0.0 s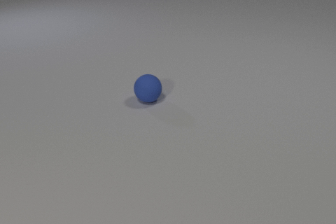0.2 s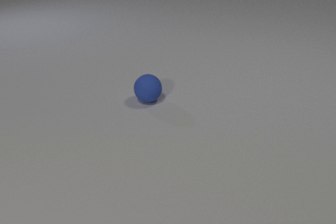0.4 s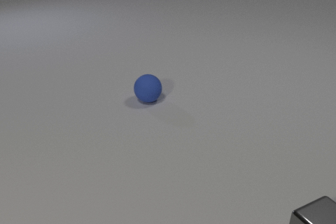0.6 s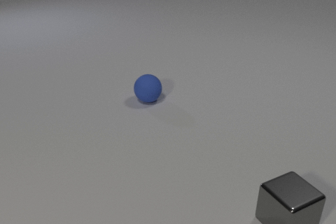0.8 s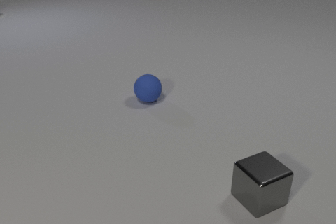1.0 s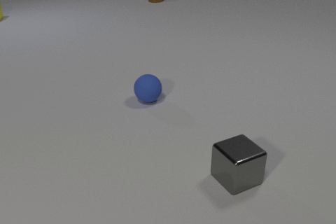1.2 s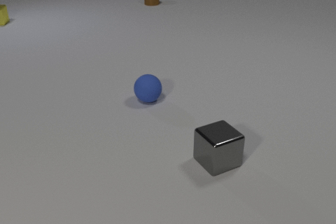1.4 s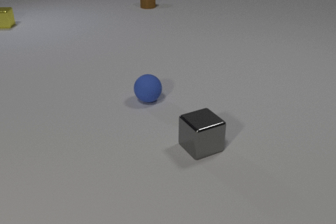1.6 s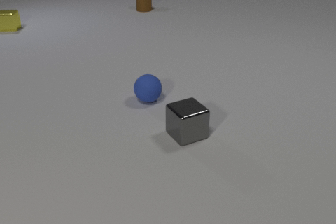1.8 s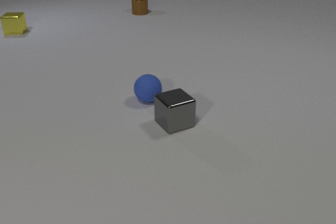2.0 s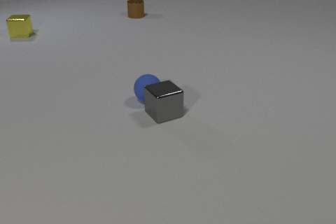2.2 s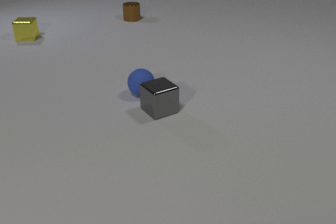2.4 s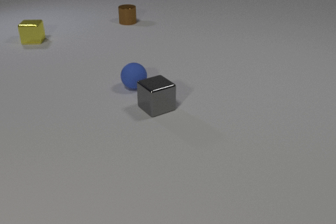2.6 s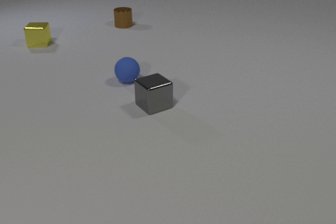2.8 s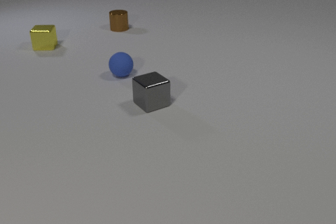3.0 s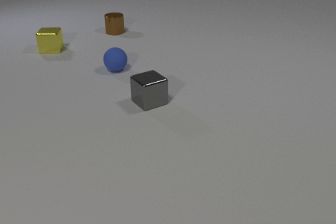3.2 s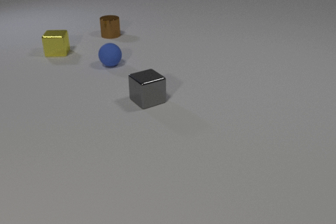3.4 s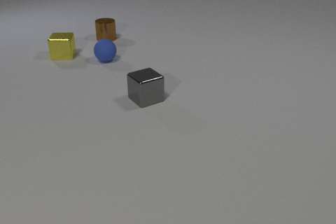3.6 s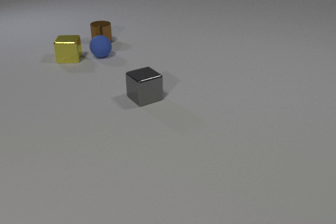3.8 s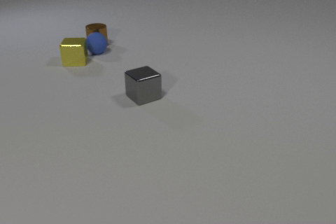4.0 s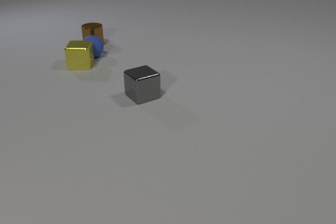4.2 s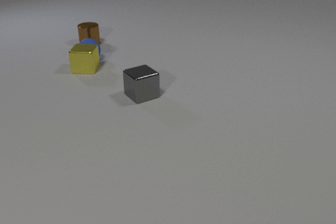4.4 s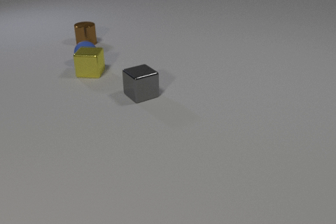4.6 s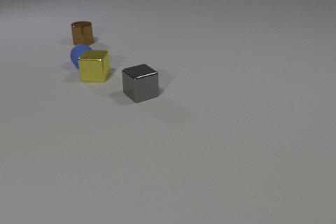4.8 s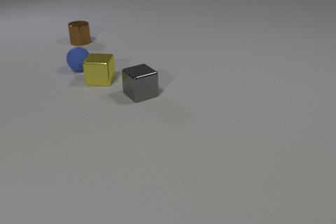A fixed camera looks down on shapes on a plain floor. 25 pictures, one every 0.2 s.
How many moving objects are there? 4.
What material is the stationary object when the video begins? rubber.
Are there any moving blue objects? yes.
0.0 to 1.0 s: The gray metal cube comes in at the bottom edge, slides to the left and away from the camera. The brown metal cylinder comes in at the top edge, slides toward the camera. The yellow metal cube comes in at the left edge, slides toward the camera.
1.0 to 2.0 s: The gray metal cube slides away from the camera and to the left. The brown metal cylinder slides toward the camera. The yellow metal cube slides toward the camera and to the right.
2.0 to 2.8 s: The gray metal cube slides away from the camera and to the left. The blue rubber sphere rolls away from the camera and to the left. The brown metal cylinder slides toward the camera and to the left. The yellow metal cube slides toward the camera and to the right. The gray metal cube and the blue rubber sphere collide.
2.8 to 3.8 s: The gray metal cube slides away from the camera and to the left. The blue rubber sphere rolls away from the camera. The brown metal cylinder slides toward the camera and to the left. The yellow metal cube slides toward the camera and to the right. The blue rubber sphere and the brown metal cylinder collide.
3.8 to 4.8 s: The gray metal cube slides away from the camera. The blue rubber sphere rolls toward the camera and to the left. The brown metal cylinder slides to the left and away from the camera. The yellow metal cube slides toward the camera and to the right. The blue rubber sphere and the yellow metal cube collide.
